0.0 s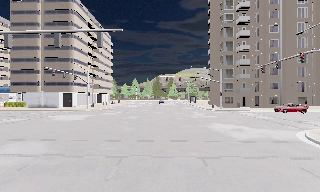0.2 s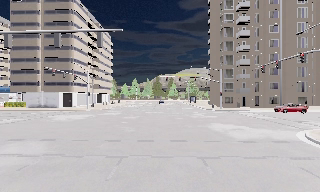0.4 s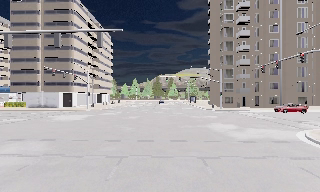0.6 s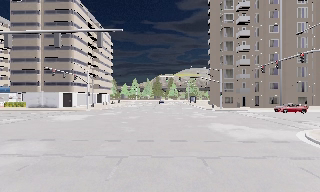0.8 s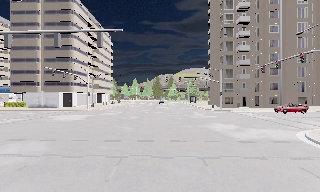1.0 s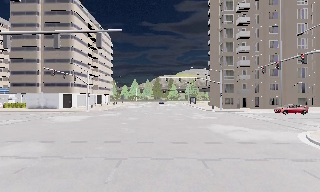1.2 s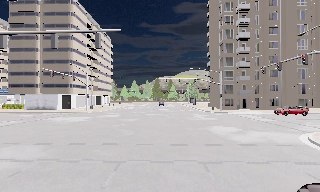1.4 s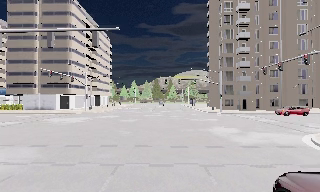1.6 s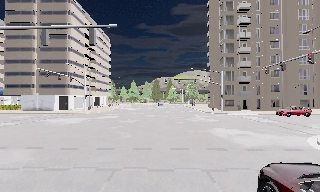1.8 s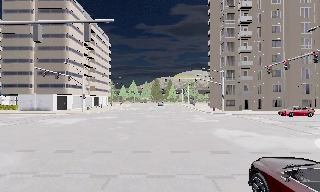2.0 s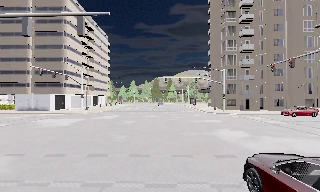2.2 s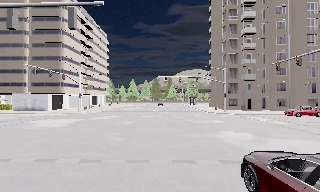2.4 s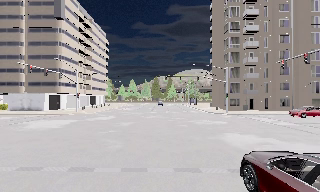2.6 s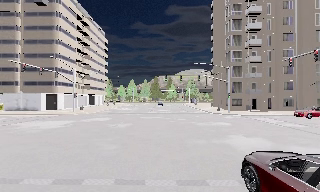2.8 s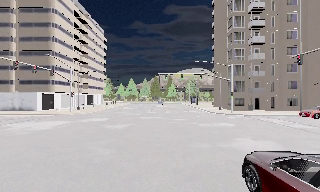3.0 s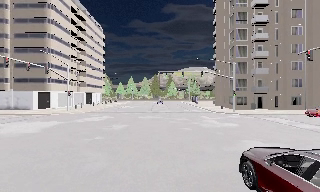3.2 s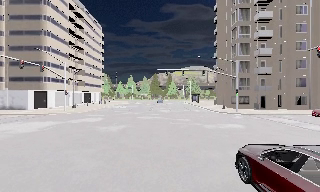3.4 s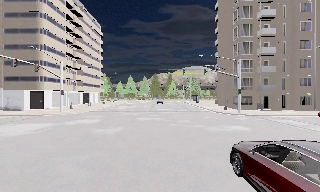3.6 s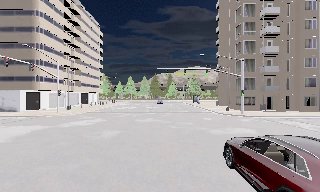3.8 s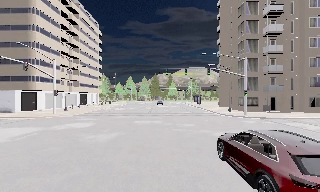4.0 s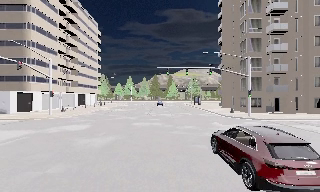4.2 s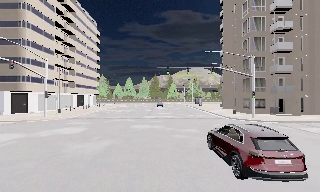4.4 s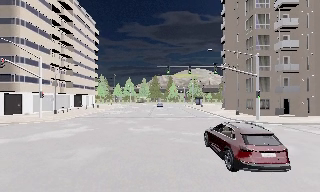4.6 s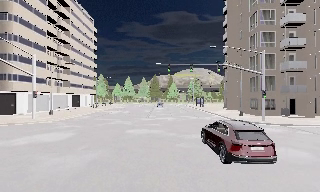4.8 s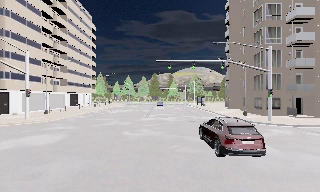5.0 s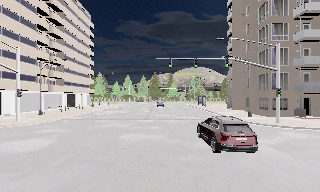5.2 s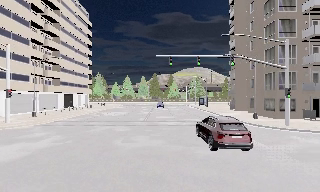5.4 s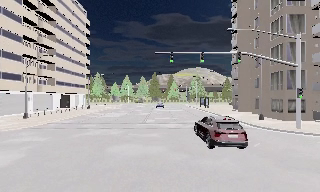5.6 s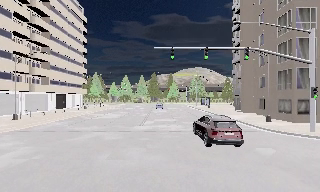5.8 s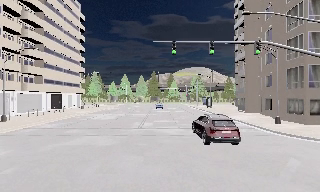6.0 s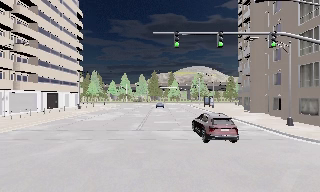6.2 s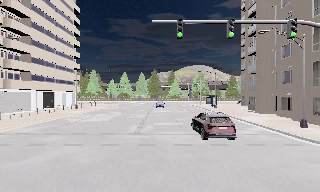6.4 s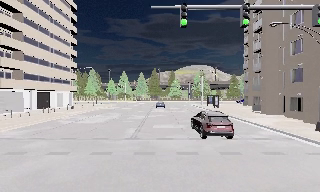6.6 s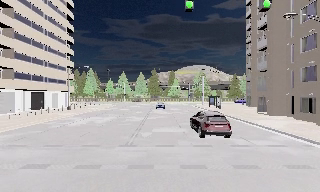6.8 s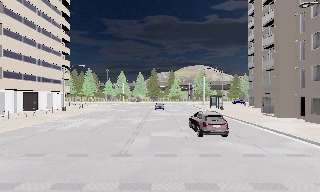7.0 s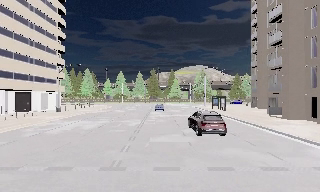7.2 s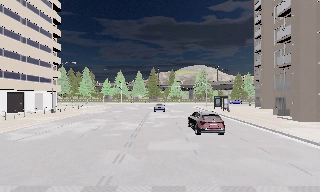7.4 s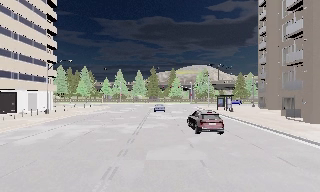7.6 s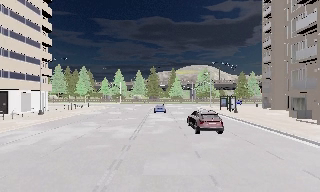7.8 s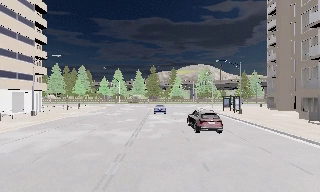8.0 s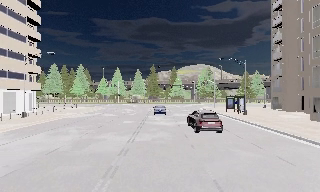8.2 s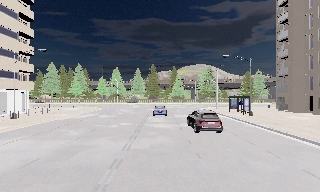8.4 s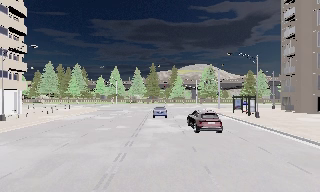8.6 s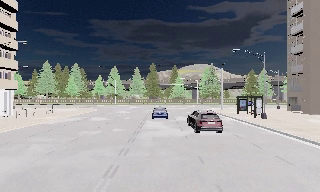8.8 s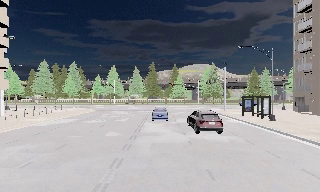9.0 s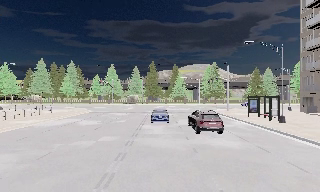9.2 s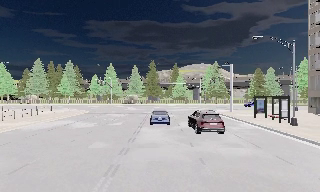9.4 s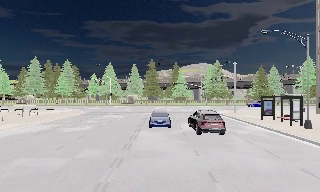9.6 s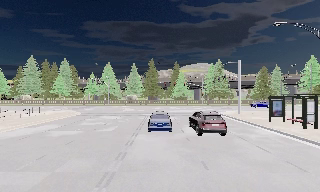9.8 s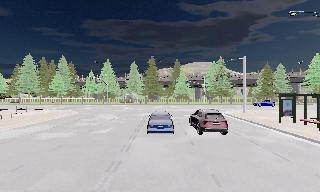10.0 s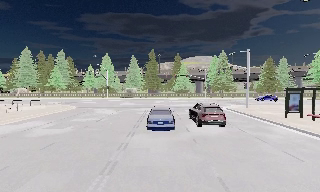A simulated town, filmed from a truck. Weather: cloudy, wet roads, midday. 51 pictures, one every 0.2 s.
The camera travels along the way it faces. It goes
forward.
0.0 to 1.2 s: The camera shifts only a little, or ends up much as it began.
1.2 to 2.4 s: The camera travels forward, about 3.5 m, so what stands in front looms larger. It gains speed.
2.4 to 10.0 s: The camera travels forward, about 45 m, so what stands in front looms larger.
The film runs forward here.
